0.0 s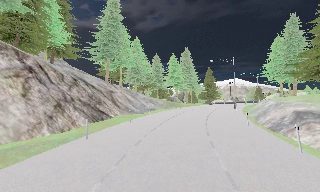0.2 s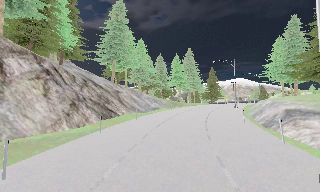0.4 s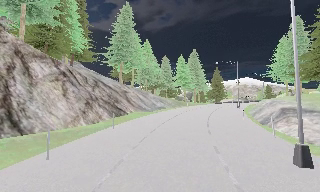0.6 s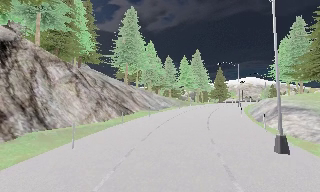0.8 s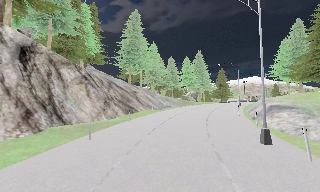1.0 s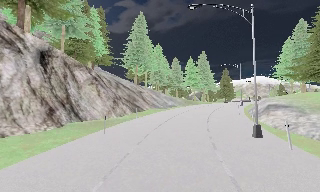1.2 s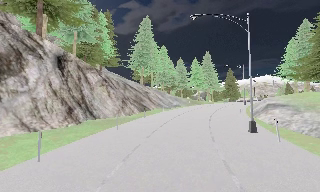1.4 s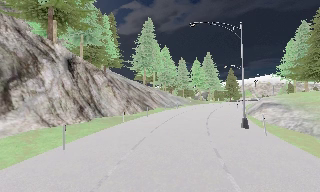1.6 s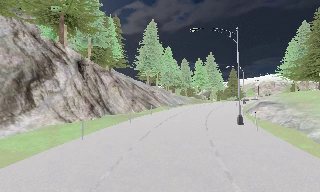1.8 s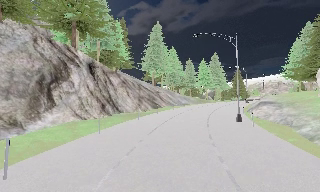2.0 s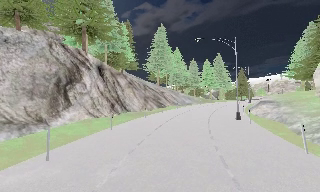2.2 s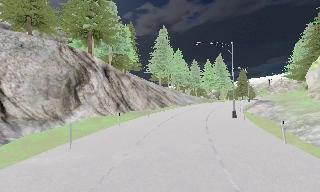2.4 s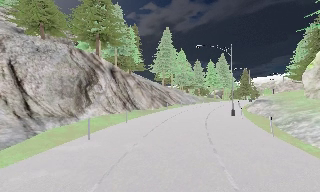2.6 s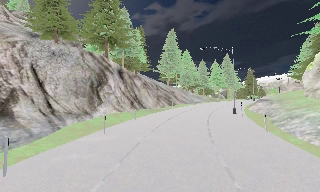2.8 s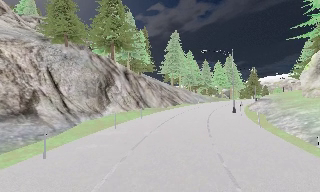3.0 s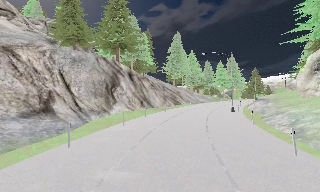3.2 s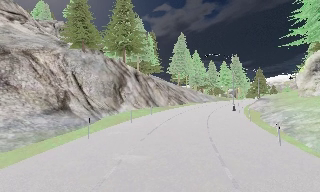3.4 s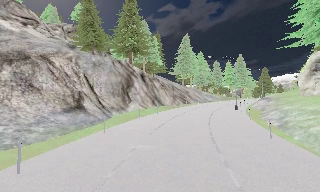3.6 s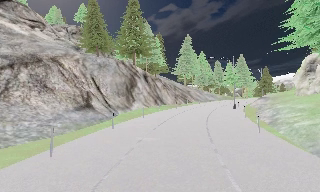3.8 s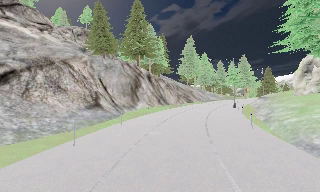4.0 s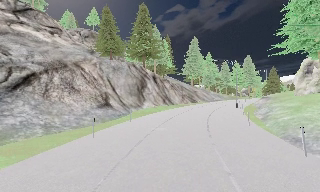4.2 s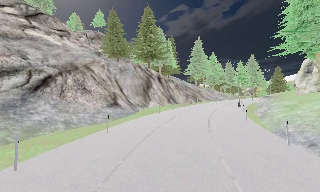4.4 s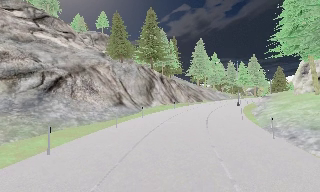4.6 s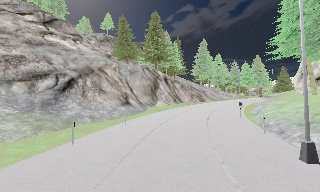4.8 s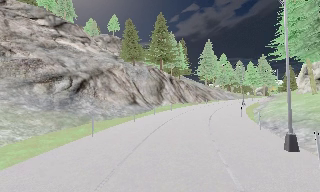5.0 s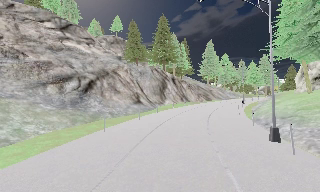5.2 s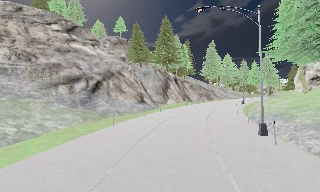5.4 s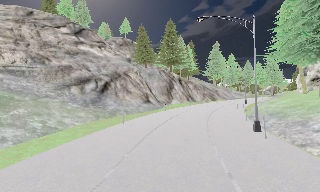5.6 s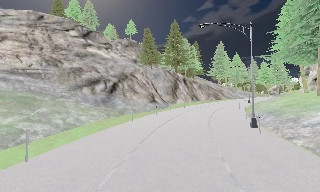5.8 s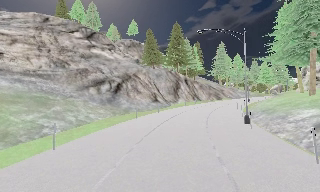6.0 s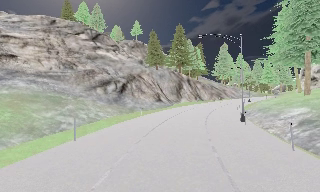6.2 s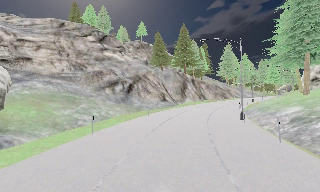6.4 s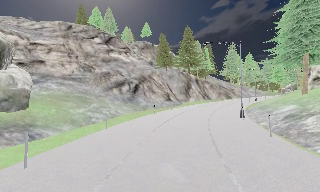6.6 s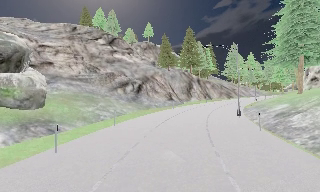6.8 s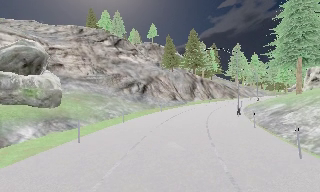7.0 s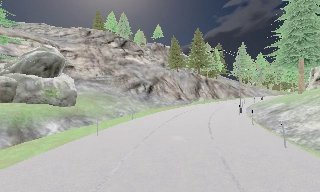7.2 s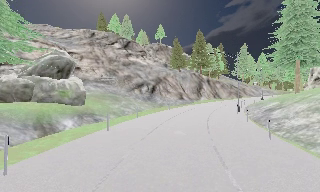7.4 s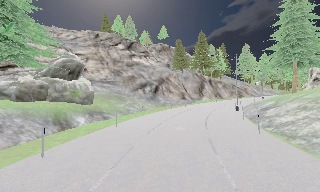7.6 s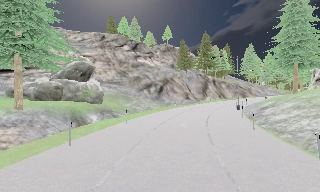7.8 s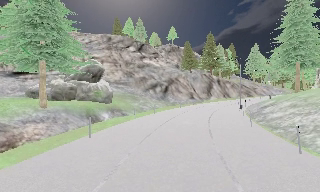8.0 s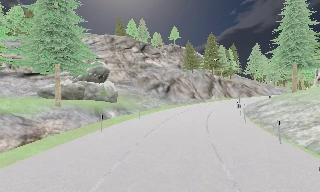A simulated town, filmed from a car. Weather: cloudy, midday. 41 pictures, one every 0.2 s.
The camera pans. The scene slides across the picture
to the right.
The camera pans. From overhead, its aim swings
counterclockwise.
0.0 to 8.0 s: The camera swings to its left by about 55 degrees, and the scene slides to the right. It travels backward, about 50 m.
The film runs backward here.
